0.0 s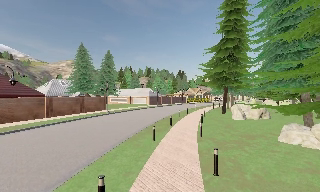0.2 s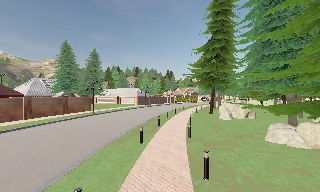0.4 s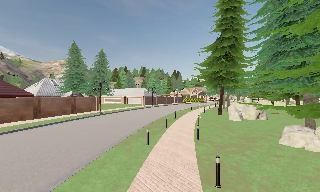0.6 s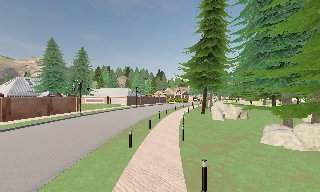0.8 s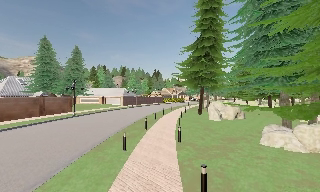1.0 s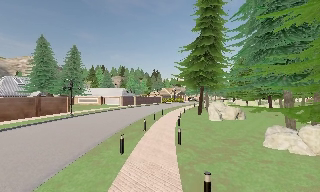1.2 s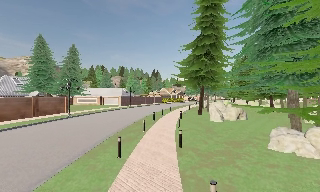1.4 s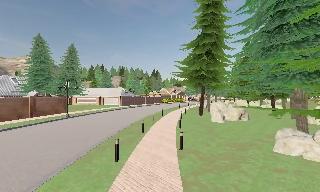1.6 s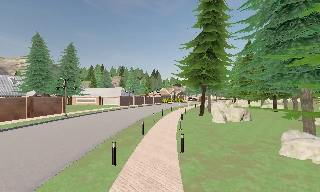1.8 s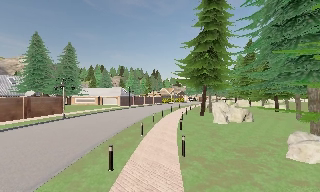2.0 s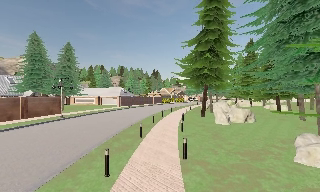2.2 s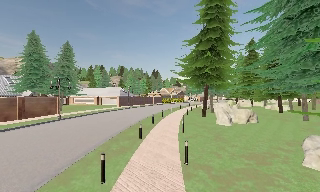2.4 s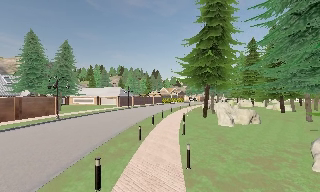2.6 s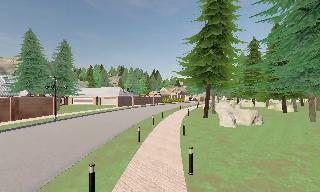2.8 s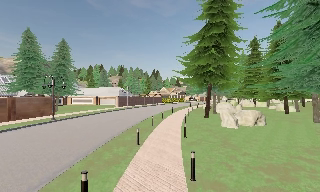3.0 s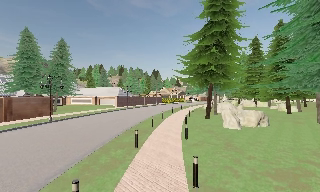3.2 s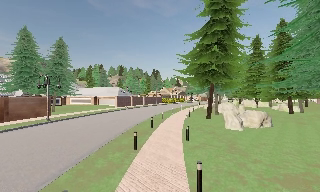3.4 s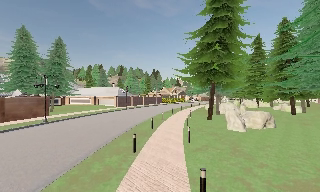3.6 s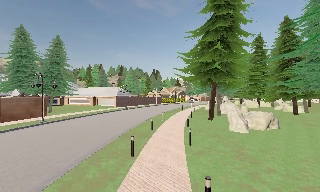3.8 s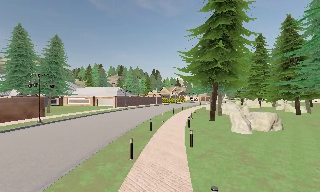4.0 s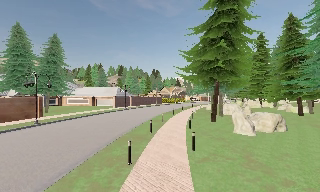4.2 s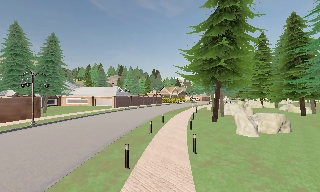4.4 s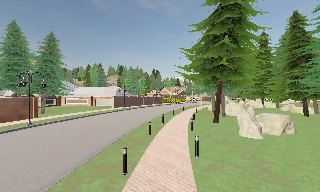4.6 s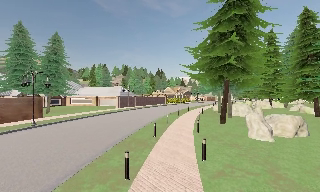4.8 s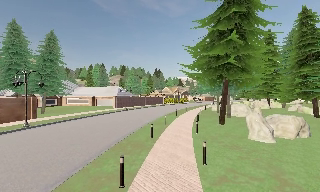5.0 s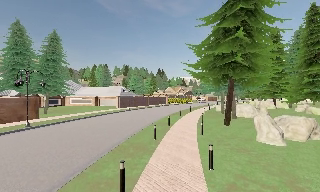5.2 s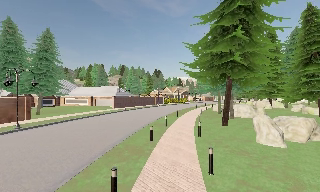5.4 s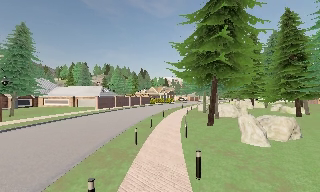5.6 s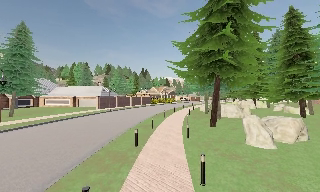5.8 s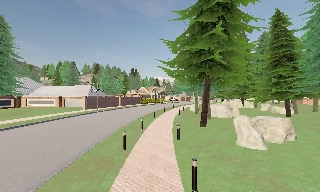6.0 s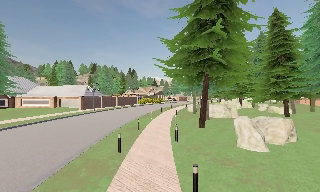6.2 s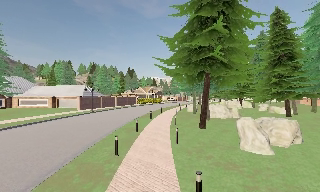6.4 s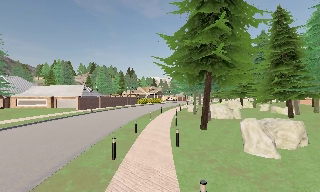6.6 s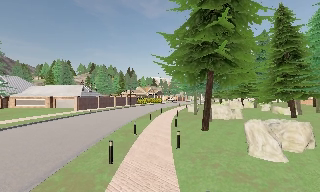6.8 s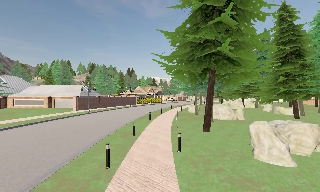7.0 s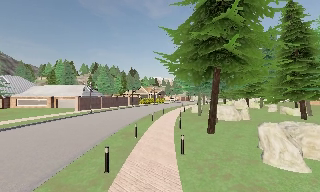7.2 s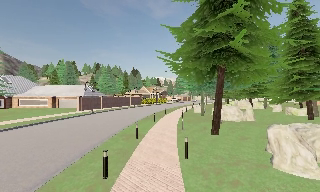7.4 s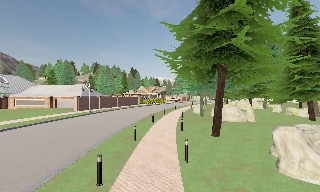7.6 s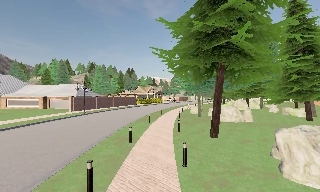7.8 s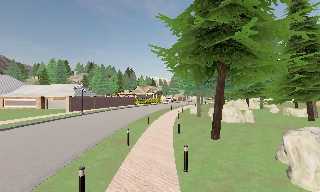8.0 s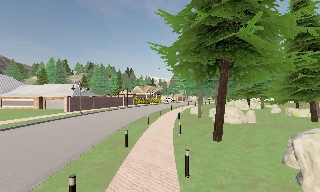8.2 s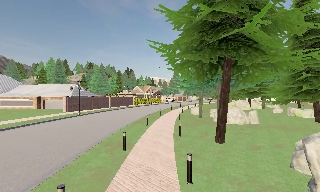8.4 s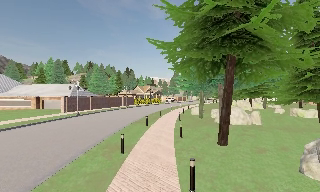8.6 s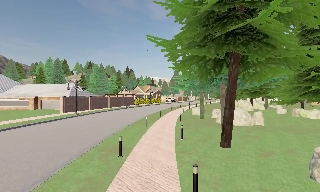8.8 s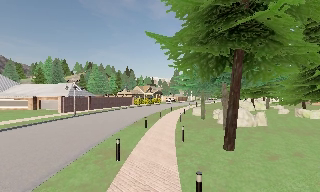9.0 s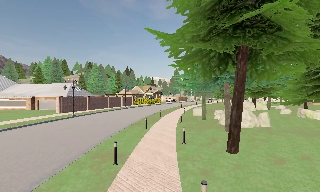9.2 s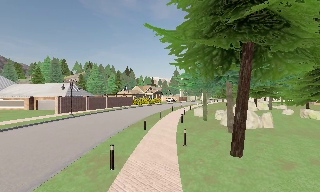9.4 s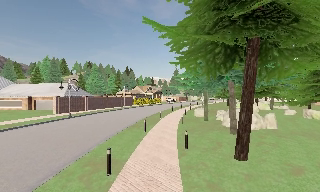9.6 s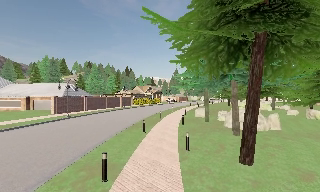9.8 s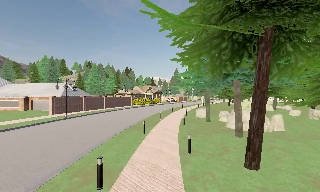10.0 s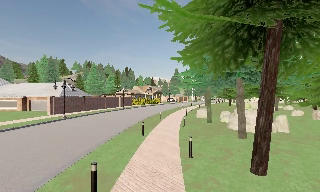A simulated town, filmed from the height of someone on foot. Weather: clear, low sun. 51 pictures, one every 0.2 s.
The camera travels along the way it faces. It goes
forward.
0.0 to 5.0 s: The camera travels forward, about 10 m, so what stands in front looms larger.
5.0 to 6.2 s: The scene slides to the left, as the camera pans about 10 degrees to its right. It travels forward, about 2 m, so what stands in front looms larger.
6.2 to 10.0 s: The camera travels forward, about 7 m, so what stands in front looms larger.
The film runs forward here.
